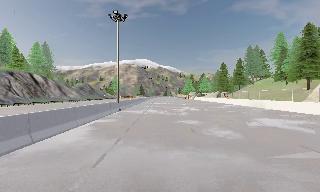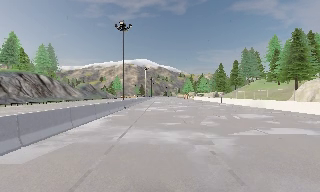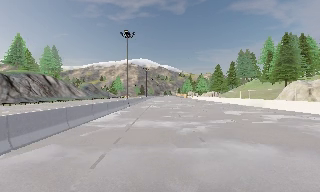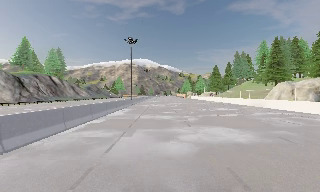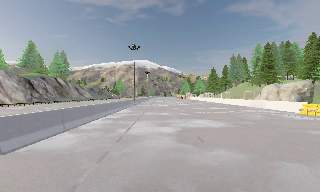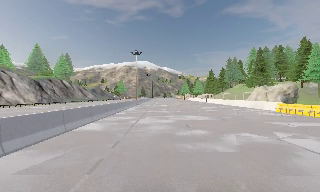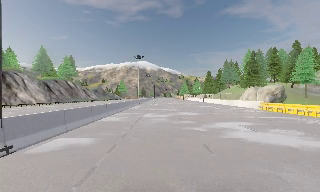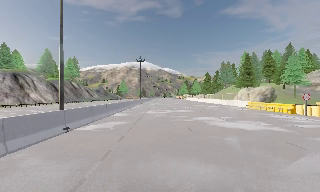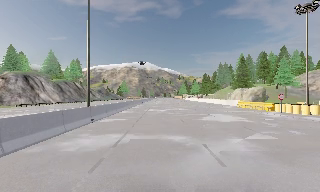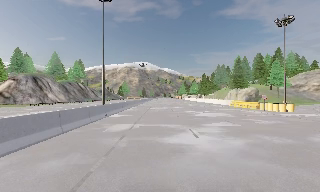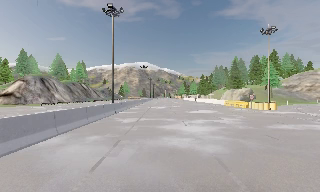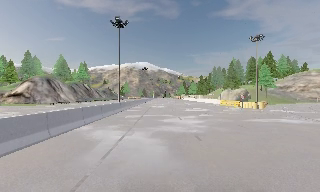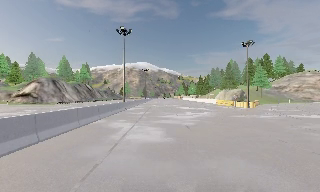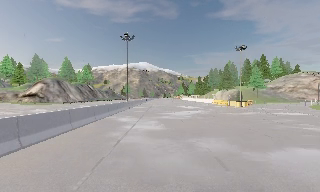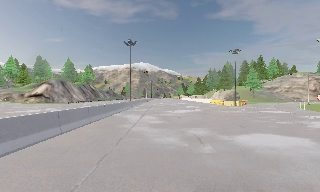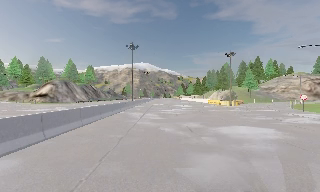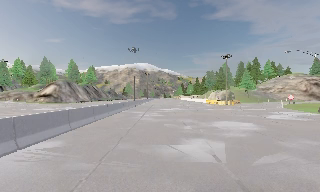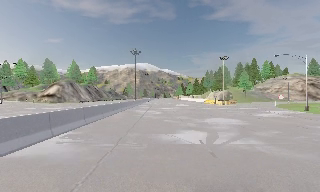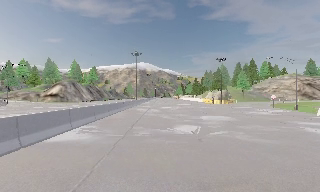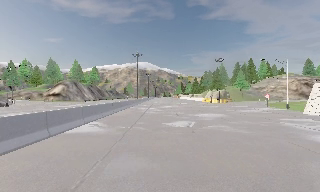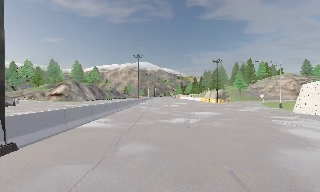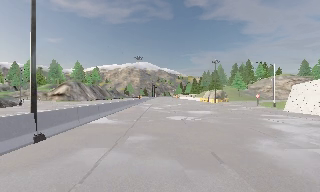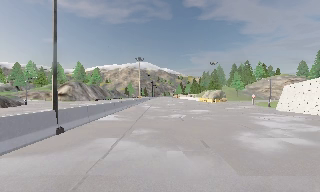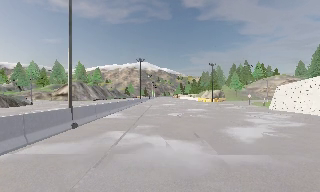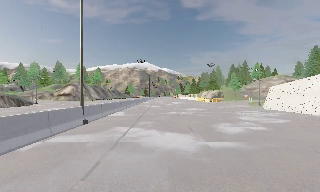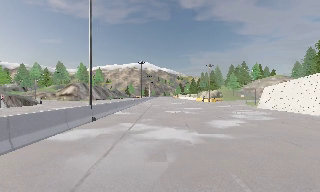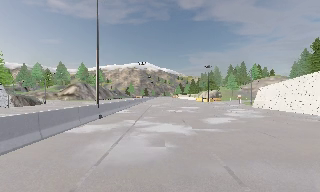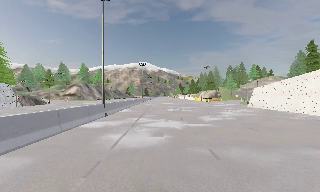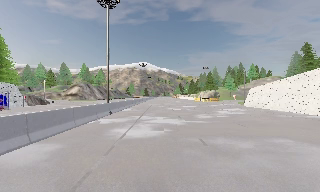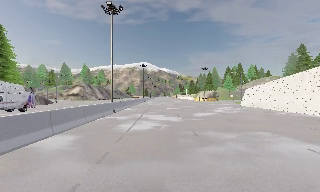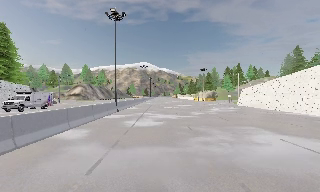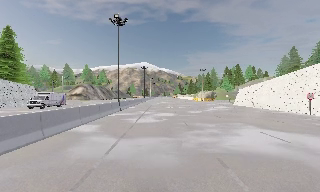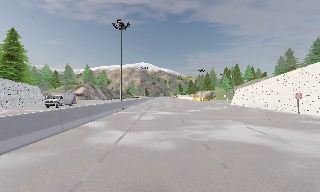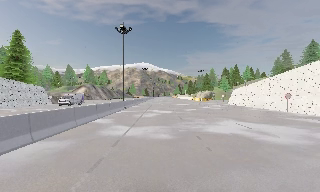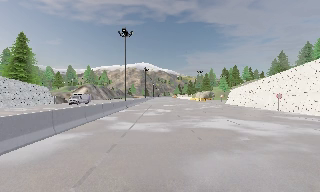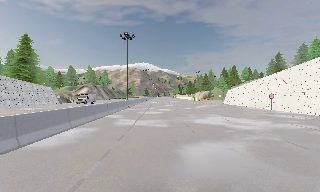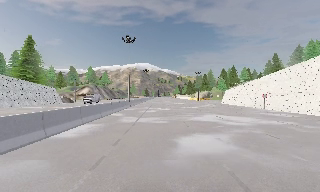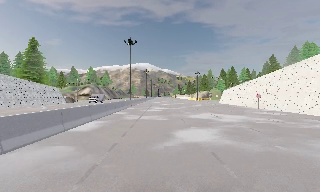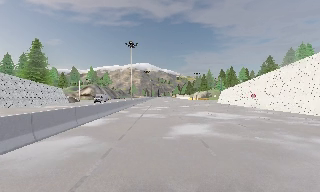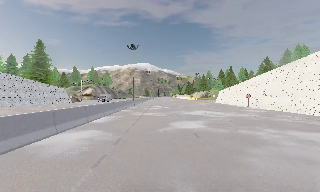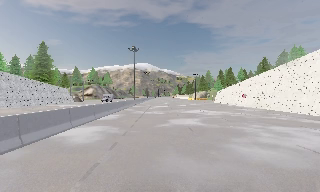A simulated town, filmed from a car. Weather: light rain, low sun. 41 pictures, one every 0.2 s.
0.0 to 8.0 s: The camera travels backward, about 80 m, so what stands in front gets smaller. It loses speed.
The film runs backward here.
